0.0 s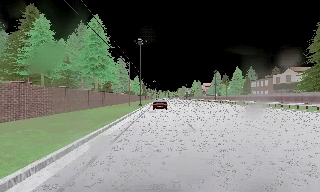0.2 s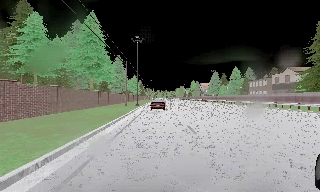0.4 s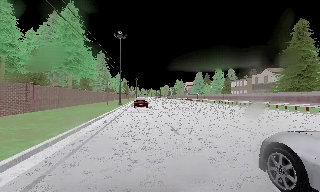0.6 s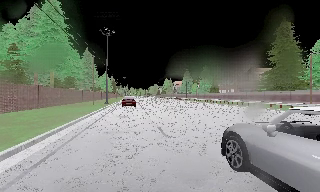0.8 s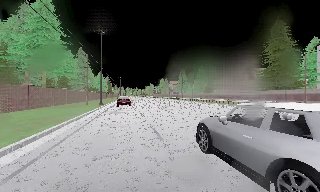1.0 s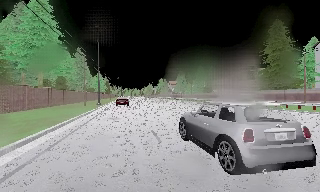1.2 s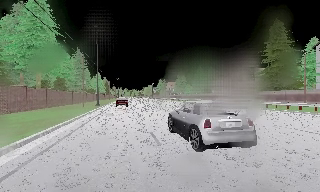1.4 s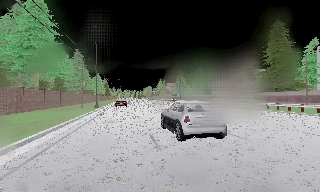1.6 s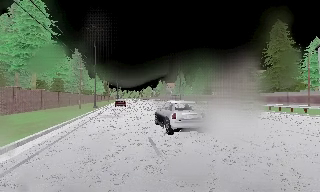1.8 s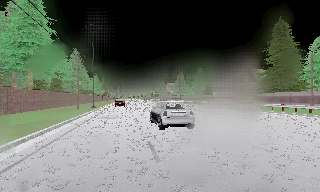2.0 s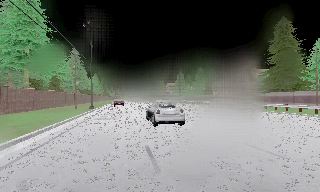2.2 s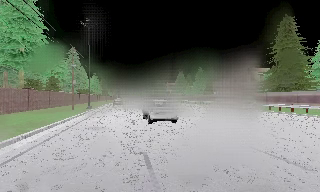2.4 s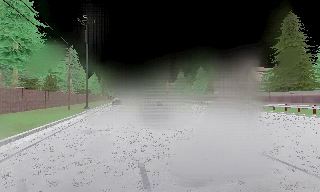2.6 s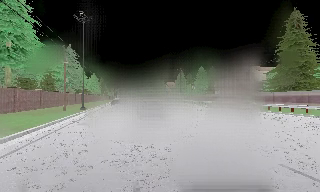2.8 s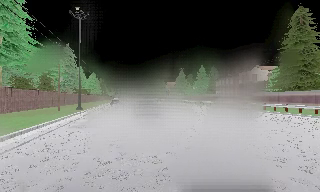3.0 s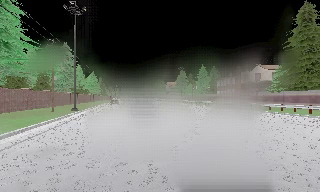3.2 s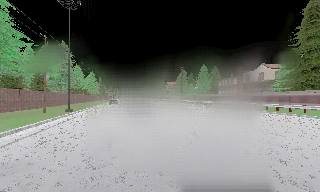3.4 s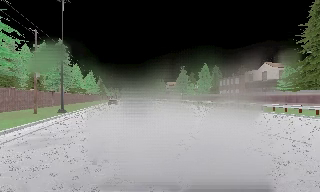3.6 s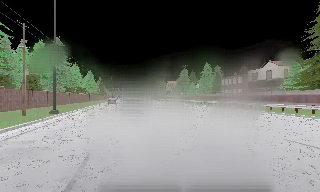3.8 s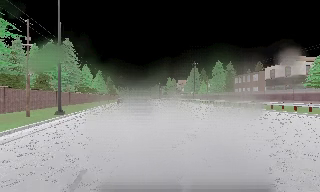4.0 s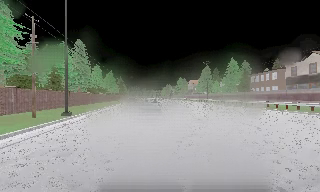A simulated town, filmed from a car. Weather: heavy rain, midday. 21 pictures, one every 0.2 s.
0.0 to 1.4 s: The scene slides to the left, as the camera pans about 10 degrees to its right. It travels forward, about 3 m, so what stands in front looms larger. It loses speed.
1.4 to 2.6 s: The camera travels forward, about 4 m, so what stands in front looms larger. It gains speed.
2.6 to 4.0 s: The camera travels forward, about 8 m, so what stands in front looms larger.
The film runs forward here.
